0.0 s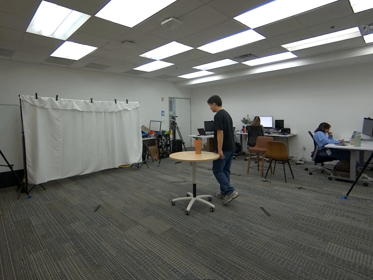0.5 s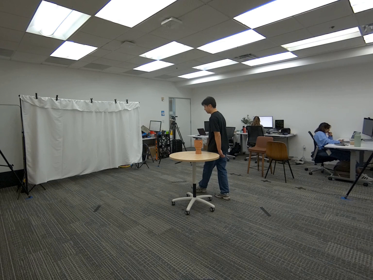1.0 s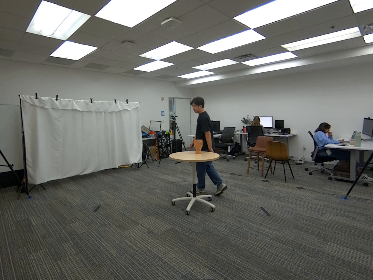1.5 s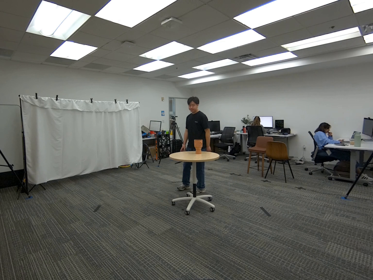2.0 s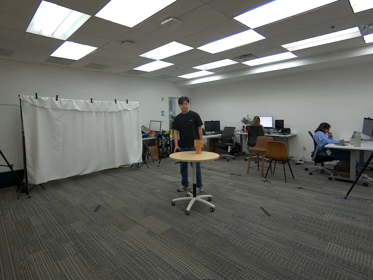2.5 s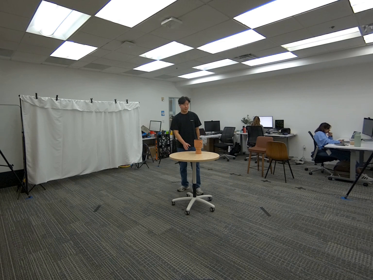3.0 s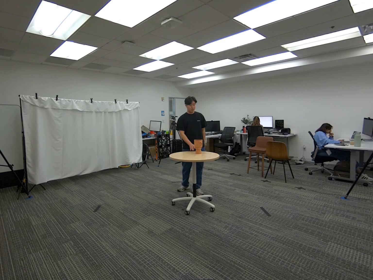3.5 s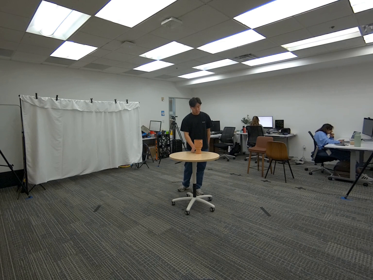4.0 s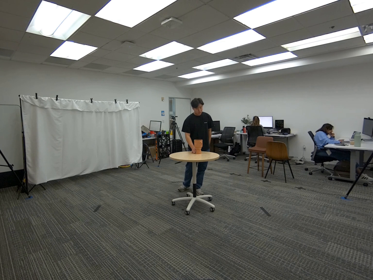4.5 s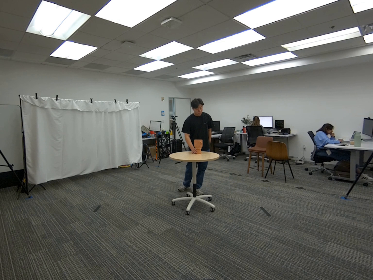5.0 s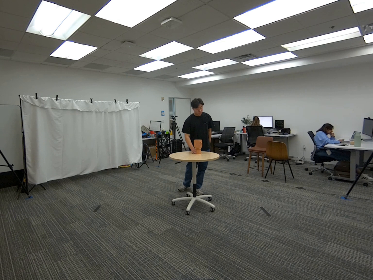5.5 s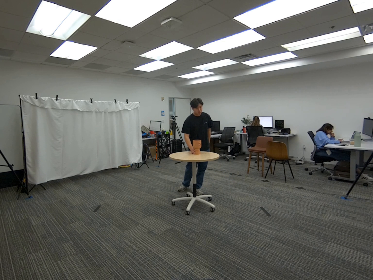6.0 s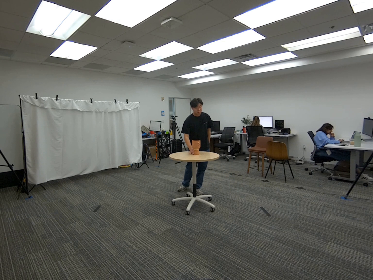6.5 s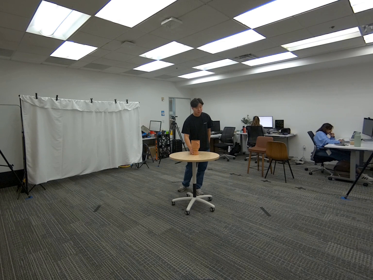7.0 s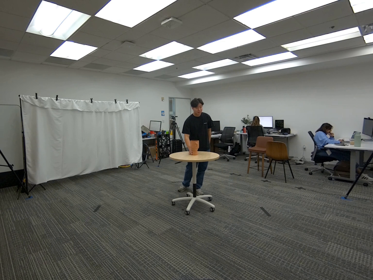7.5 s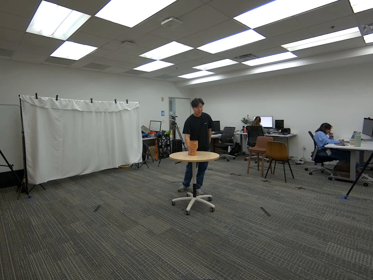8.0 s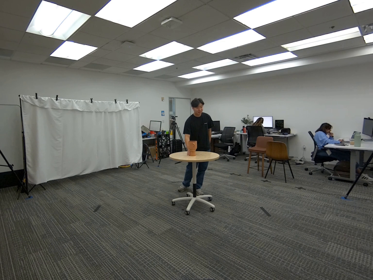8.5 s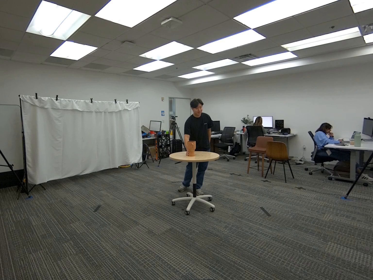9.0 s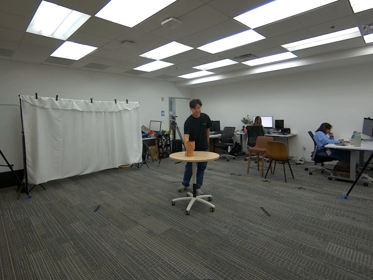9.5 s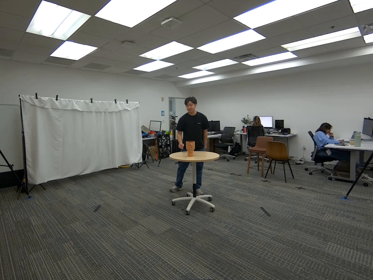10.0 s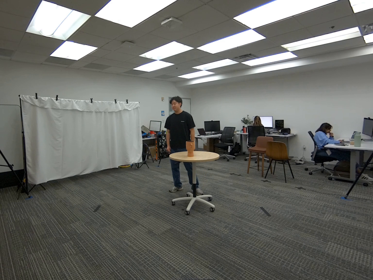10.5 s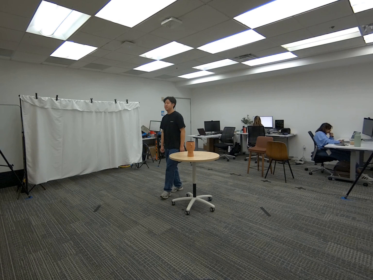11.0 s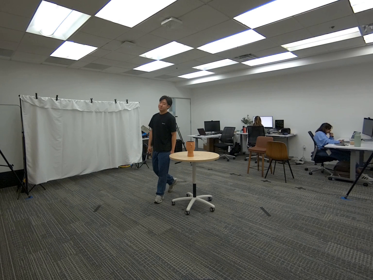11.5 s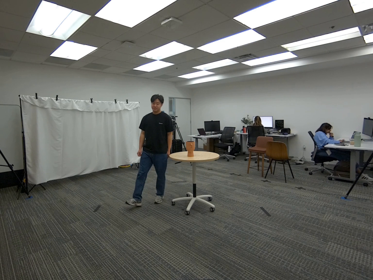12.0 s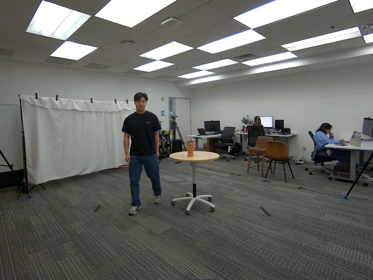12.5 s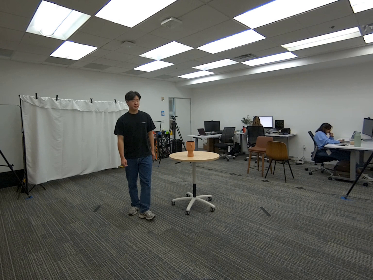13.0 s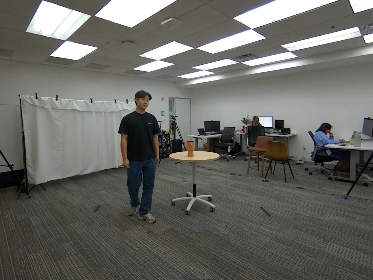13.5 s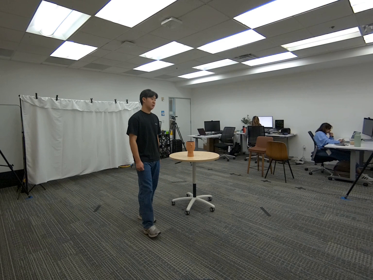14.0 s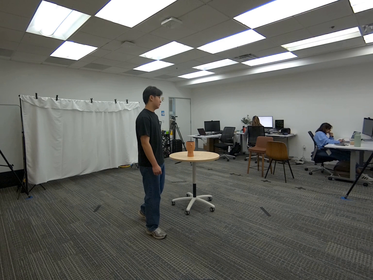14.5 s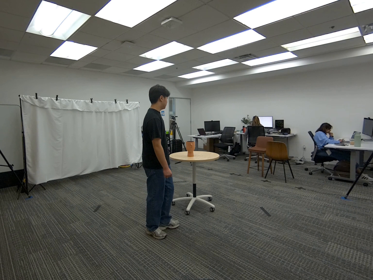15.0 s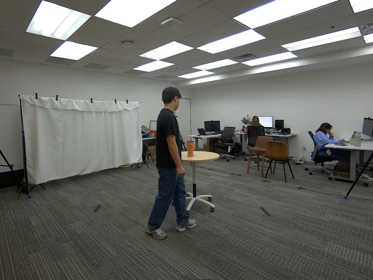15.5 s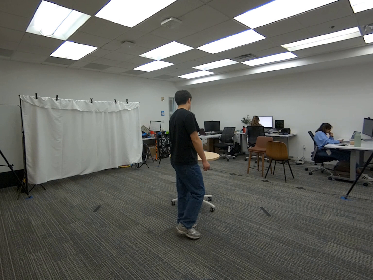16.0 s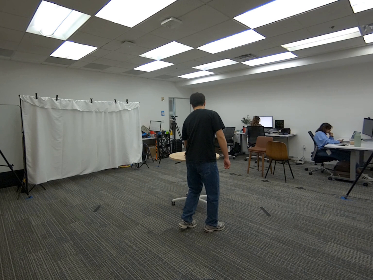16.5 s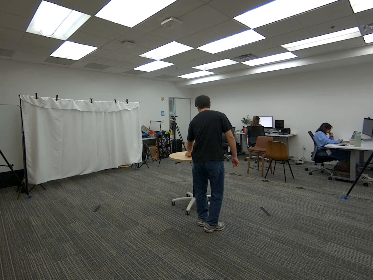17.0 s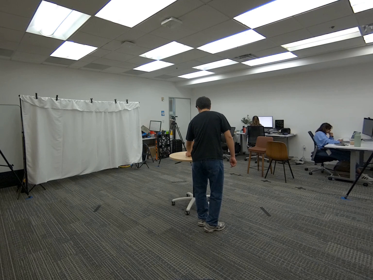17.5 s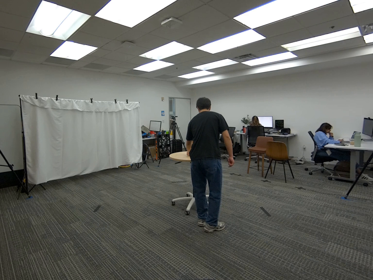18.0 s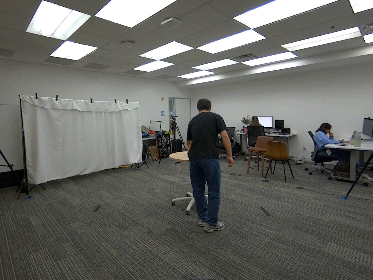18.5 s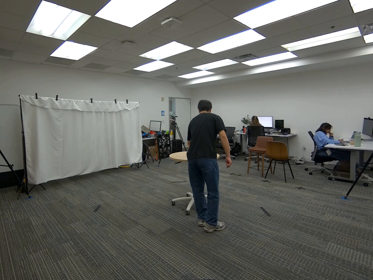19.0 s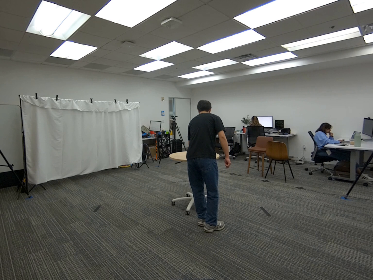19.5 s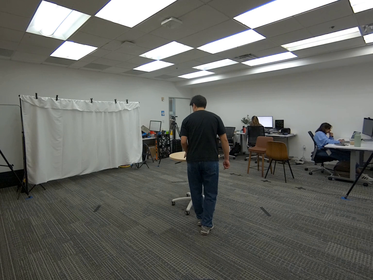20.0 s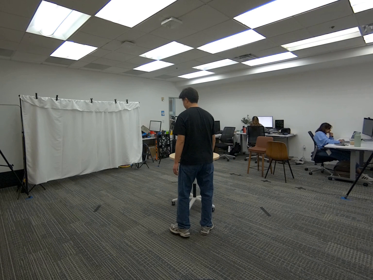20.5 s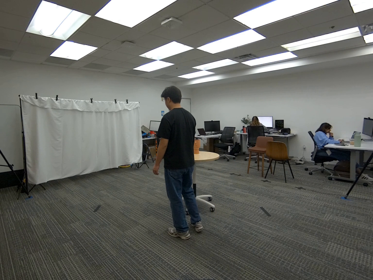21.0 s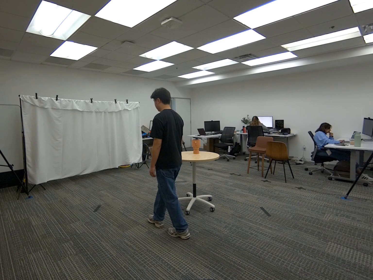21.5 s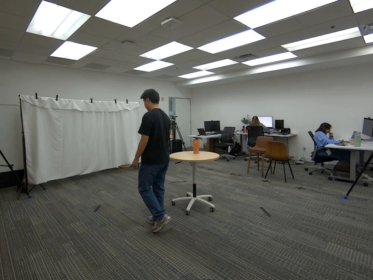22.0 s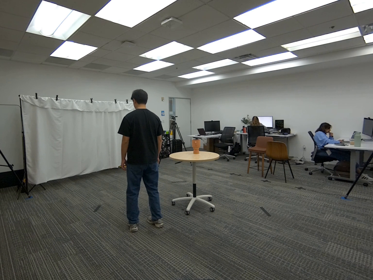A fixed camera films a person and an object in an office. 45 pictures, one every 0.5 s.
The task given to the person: Walk over to the ceramic vase on the round table and slide the vase to a new space on the table with your right hand slide the vase on the table again using your left hand.
